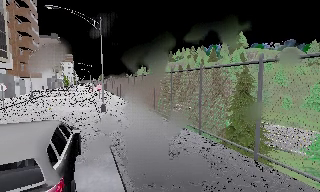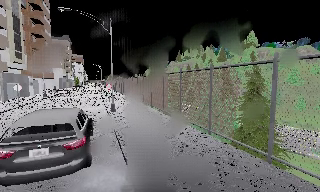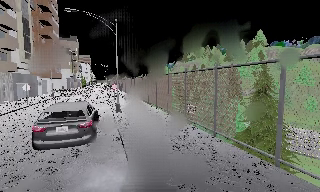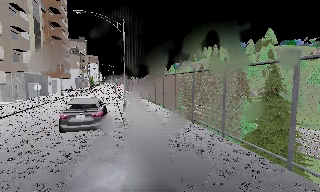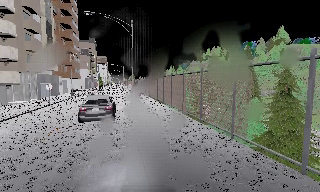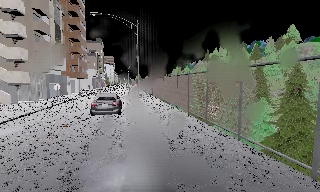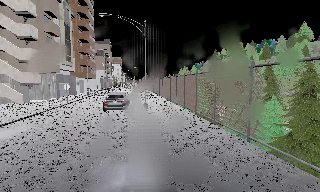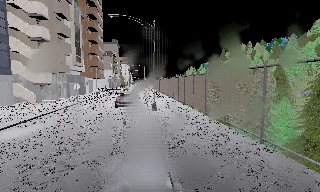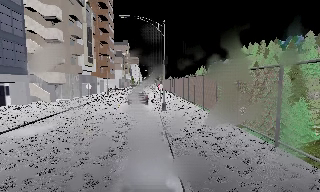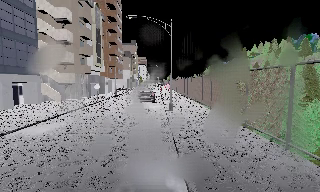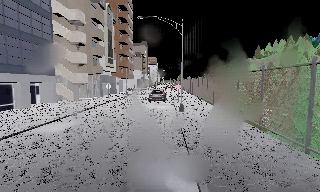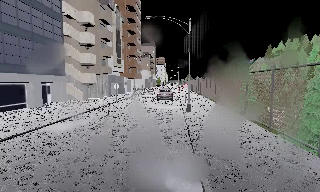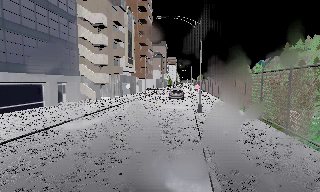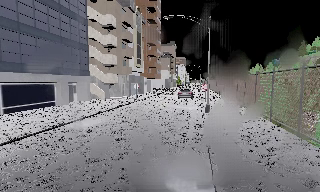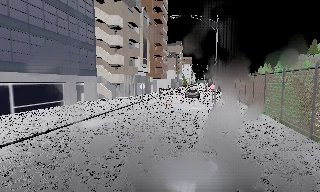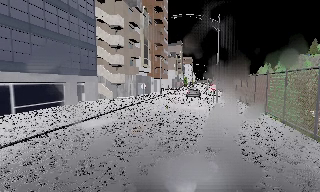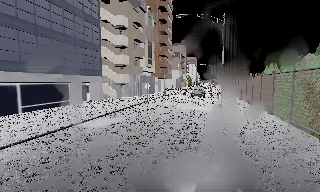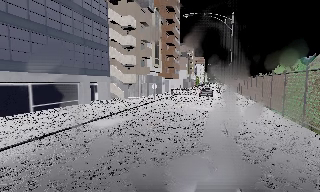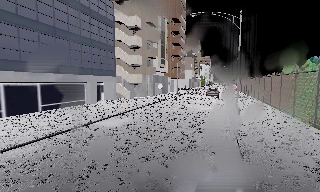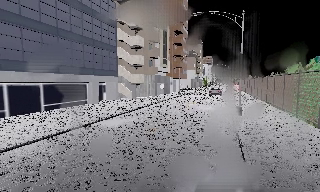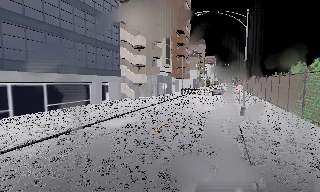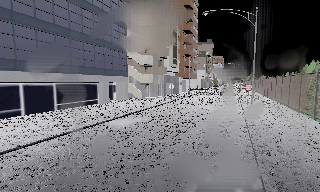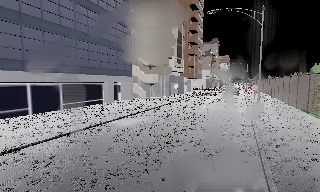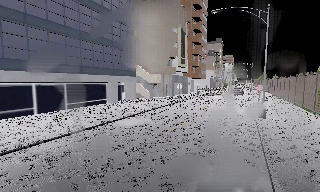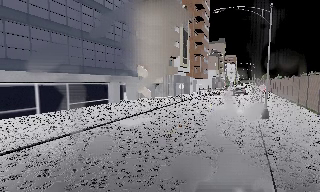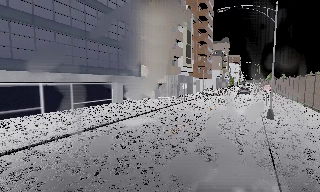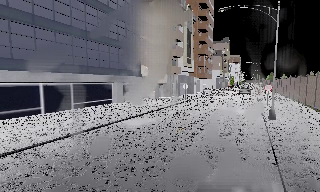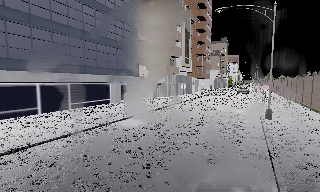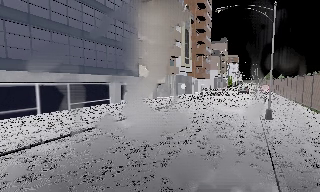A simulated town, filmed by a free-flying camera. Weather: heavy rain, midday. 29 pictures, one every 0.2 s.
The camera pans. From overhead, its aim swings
counterclockwise.
The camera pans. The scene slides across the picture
to the right.
0.0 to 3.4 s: The camera pans to its left, which is counterclockwise from overhead, by about 45 degrees. It travels forward, about 0.5 m.
3.4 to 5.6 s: The camera pans to its left, which is counterclockwise from overhead, by about 10 degrees.
The film runs forward here.
